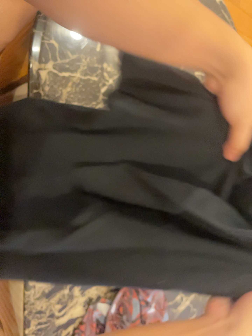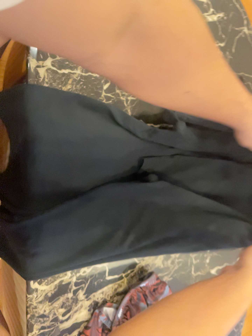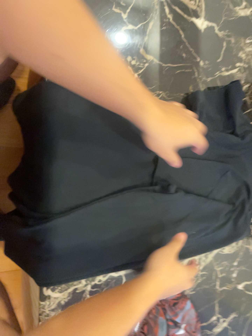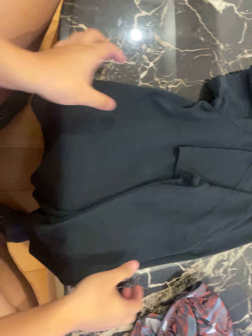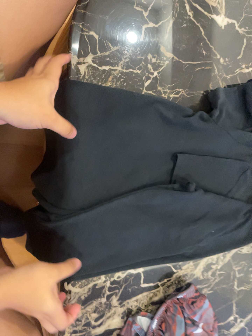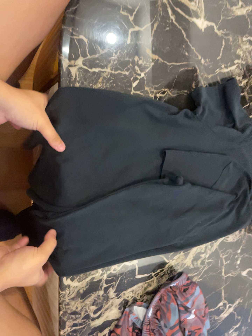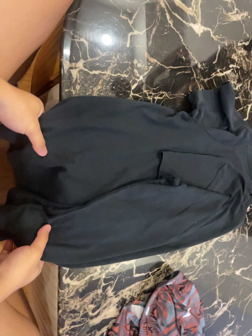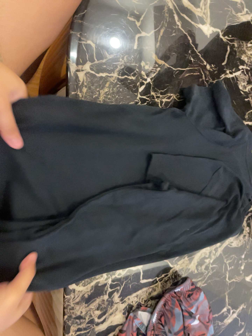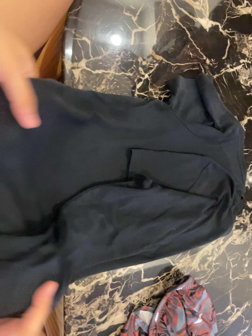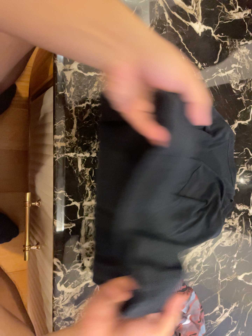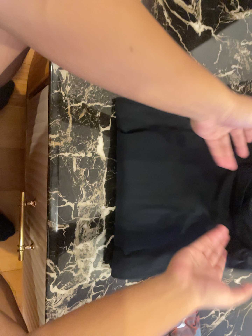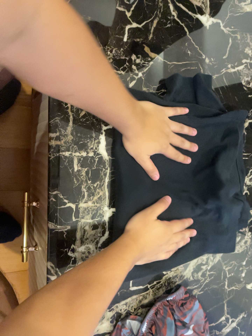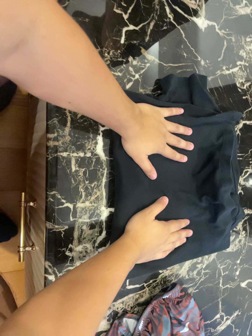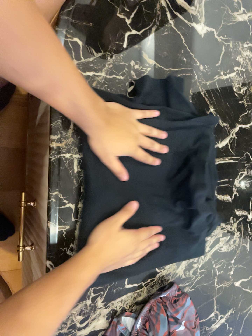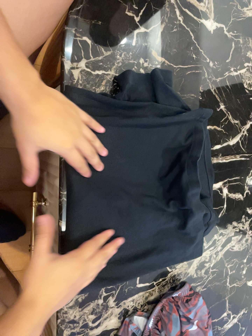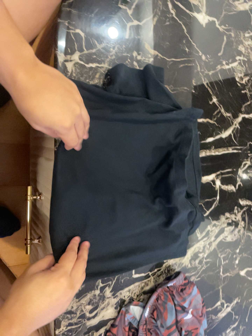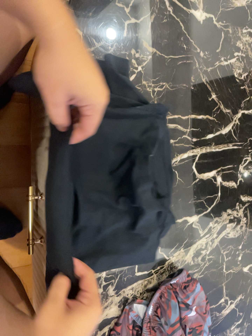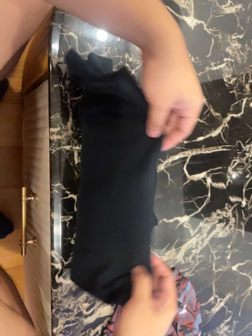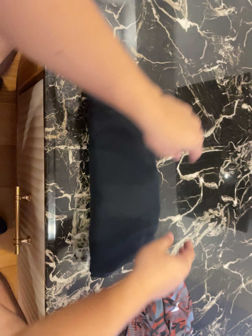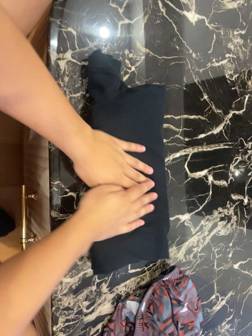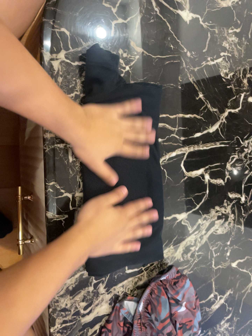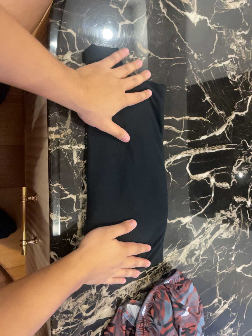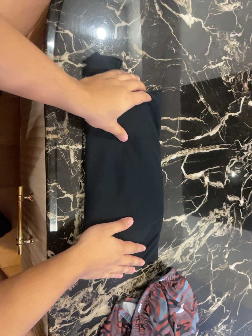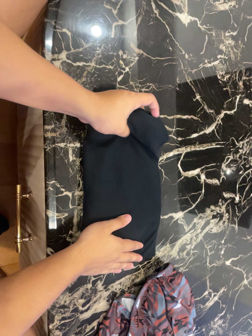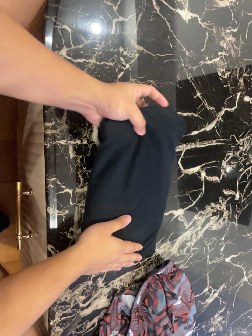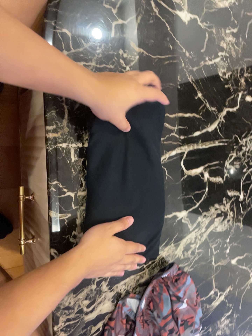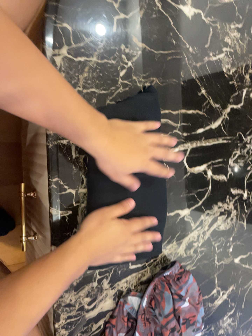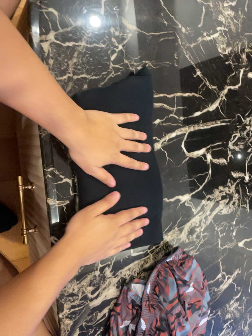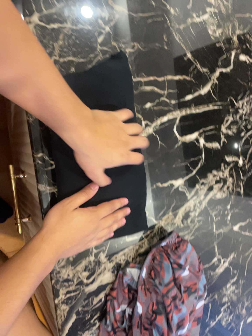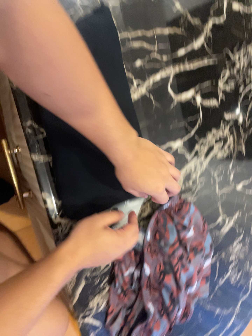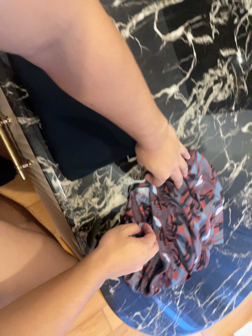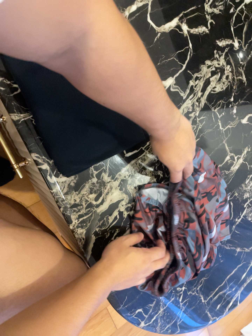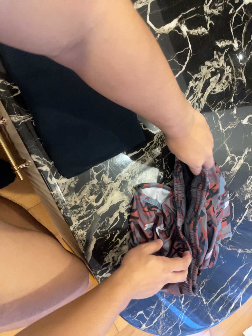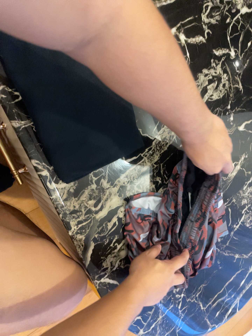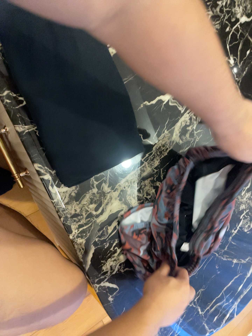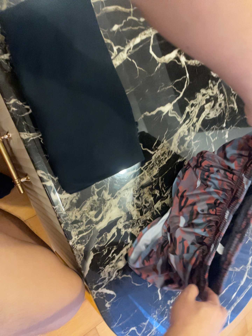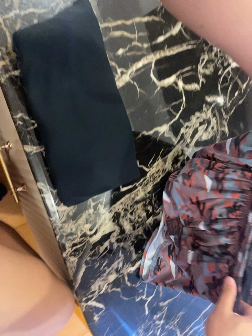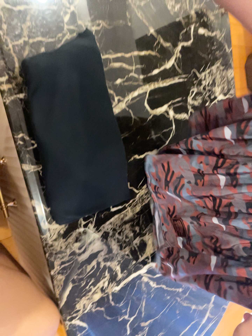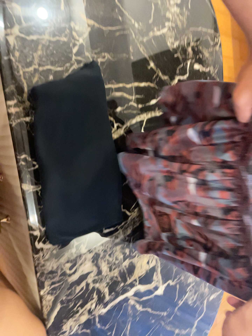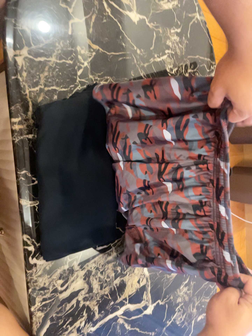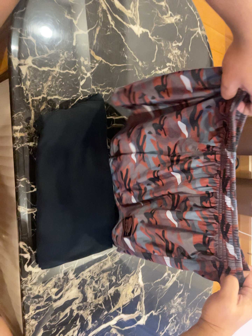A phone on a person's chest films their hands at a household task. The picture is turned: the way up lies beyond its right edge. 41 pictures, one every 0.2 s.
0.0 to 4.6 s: The camera shifts only a little, or ends up much as it began.
4.6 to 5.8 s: The camera travels toward the bottom of its view, about 8 cm, so close, fixed things drift upward. Its aim tips toward the bottom of its view by about 10 degrees, and the scene shifts upward. It rolls about its line of sight by about 10 degrees, and the scene rotates counterclockwise.
5.8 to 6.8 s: The camera rolls about its line of sight by about 10 degrees, and the scene rotates counterclockwise.
6.8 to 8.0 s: The camera pans to its right by about 15 degrees. It travels backward, to its left and toward the top of its view, about 16 cm, so what stands in front gets smaller. Its aim tips toward the top of its view by about 15 degrees, and the scene shifts downward. It rolls about its line of sight by about 15 degrees, and the scene rotates clockwise.
The film runs forward here.
